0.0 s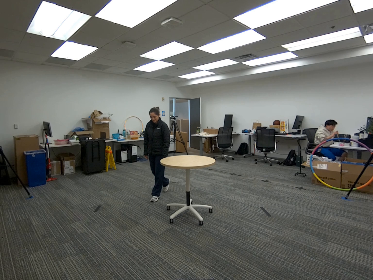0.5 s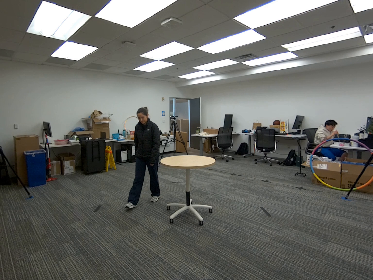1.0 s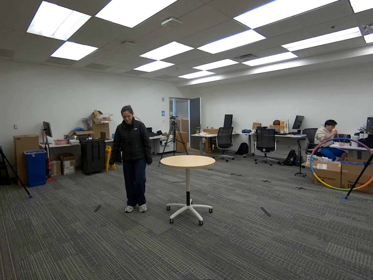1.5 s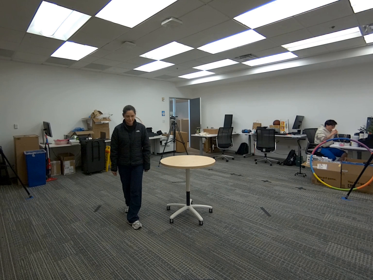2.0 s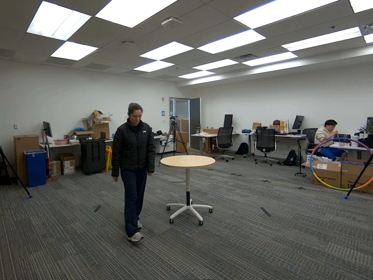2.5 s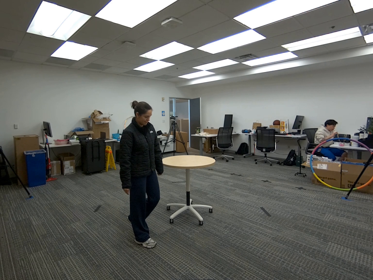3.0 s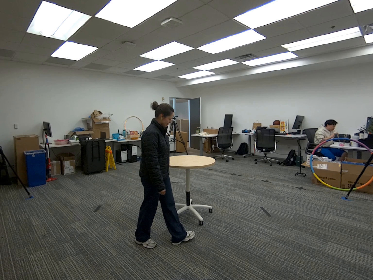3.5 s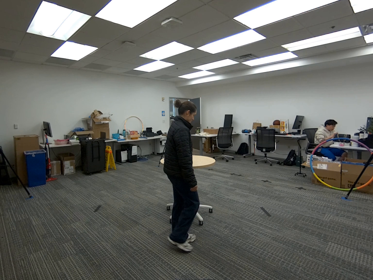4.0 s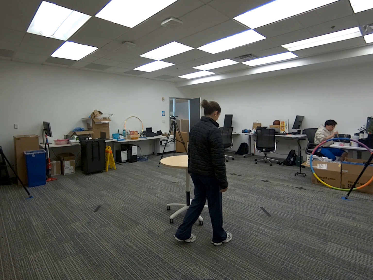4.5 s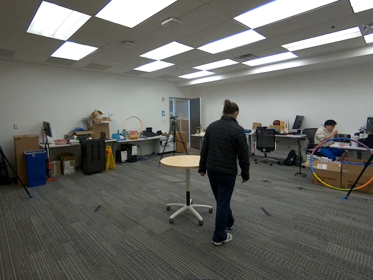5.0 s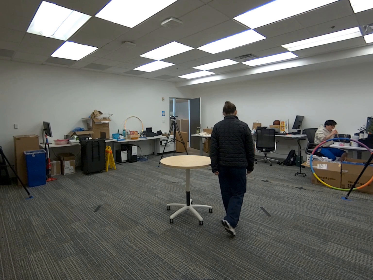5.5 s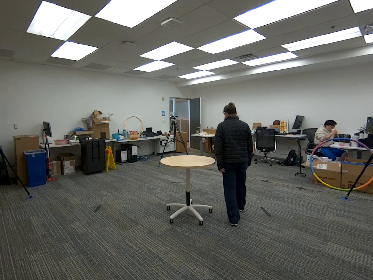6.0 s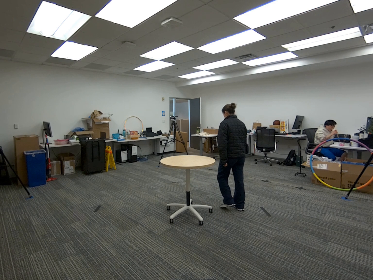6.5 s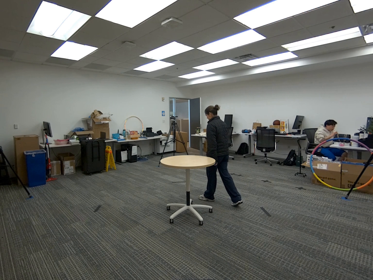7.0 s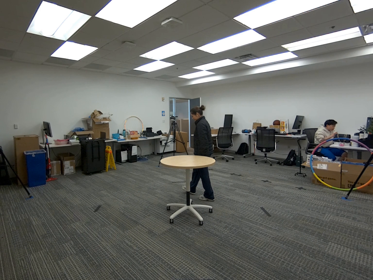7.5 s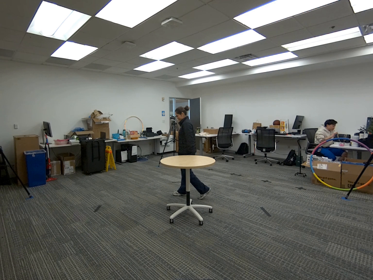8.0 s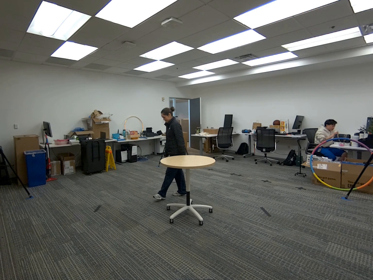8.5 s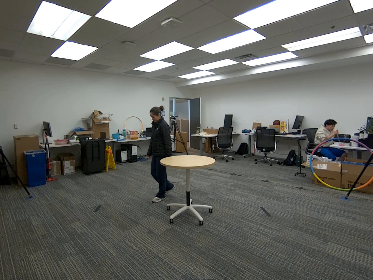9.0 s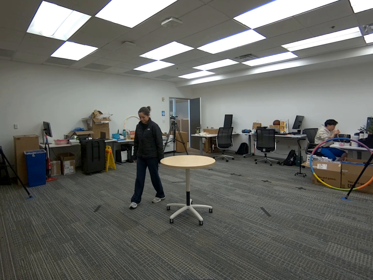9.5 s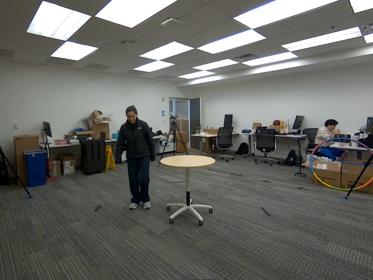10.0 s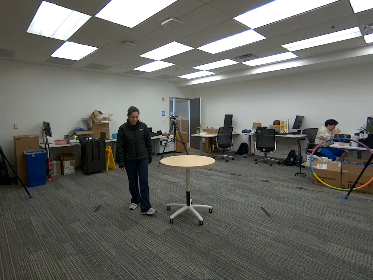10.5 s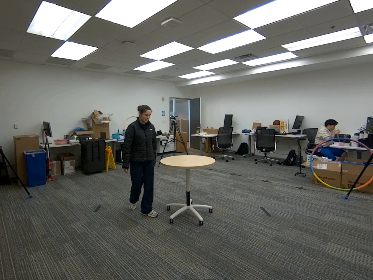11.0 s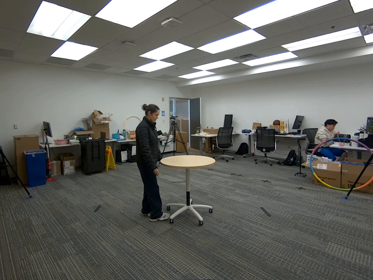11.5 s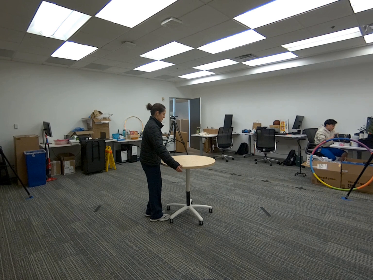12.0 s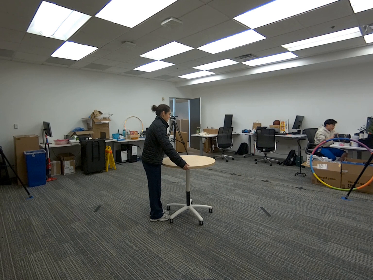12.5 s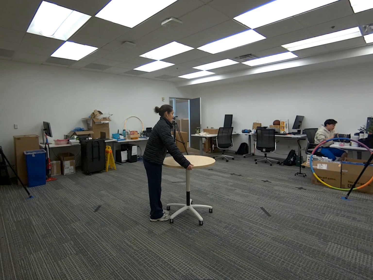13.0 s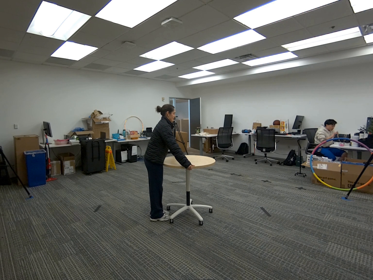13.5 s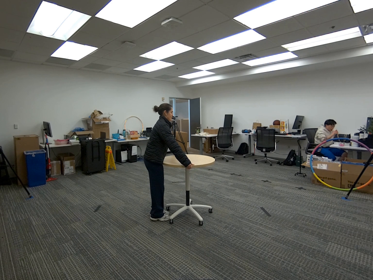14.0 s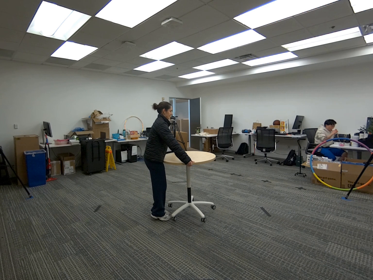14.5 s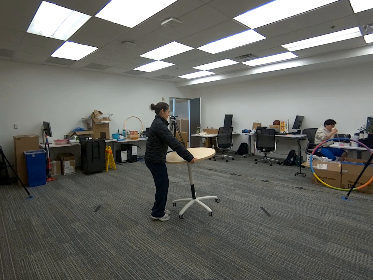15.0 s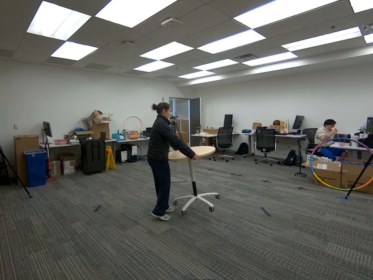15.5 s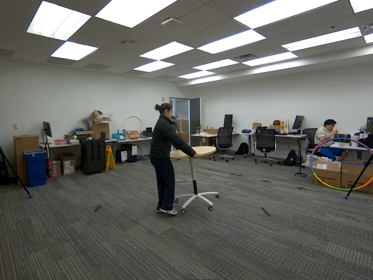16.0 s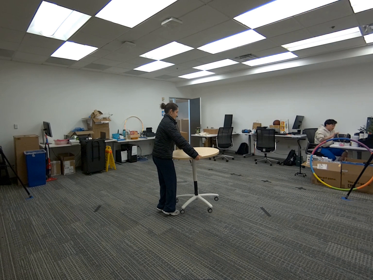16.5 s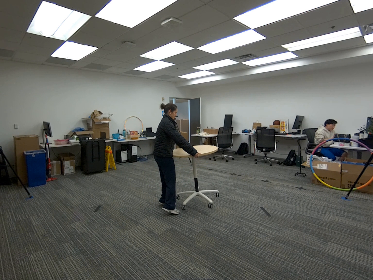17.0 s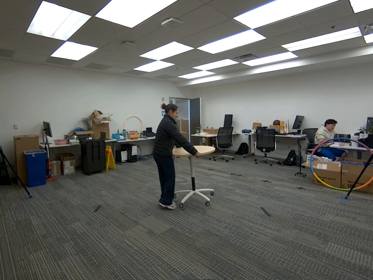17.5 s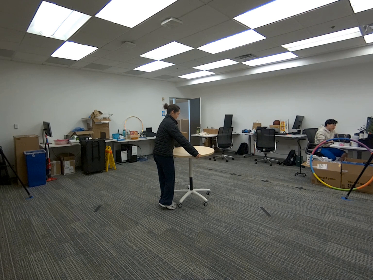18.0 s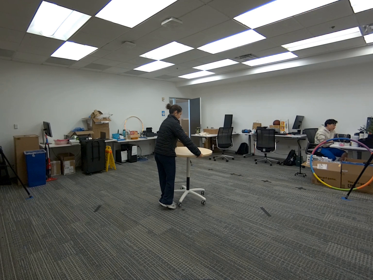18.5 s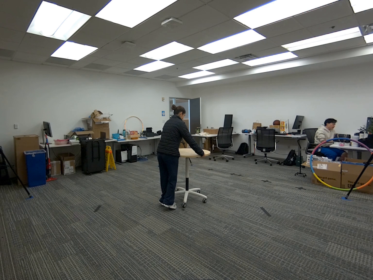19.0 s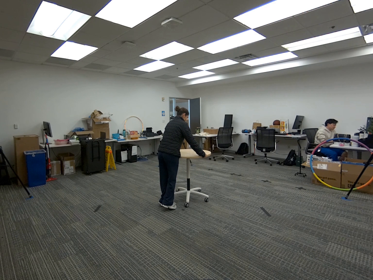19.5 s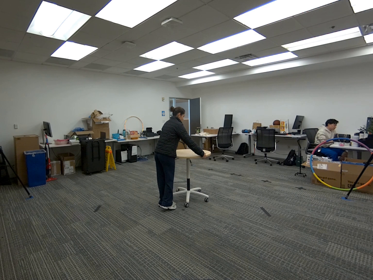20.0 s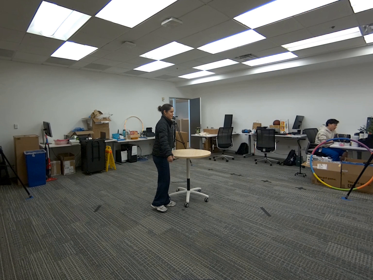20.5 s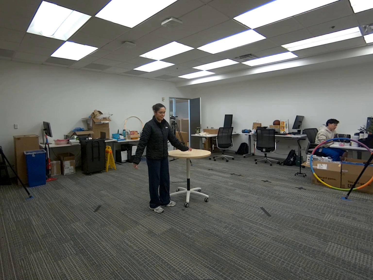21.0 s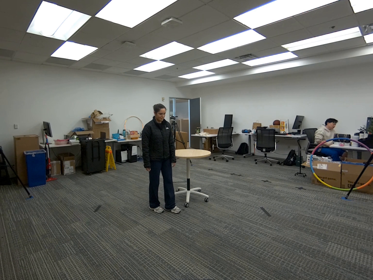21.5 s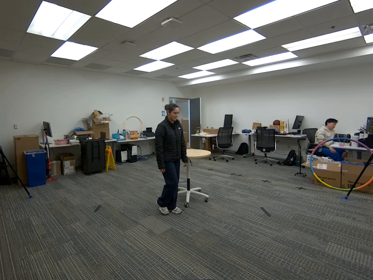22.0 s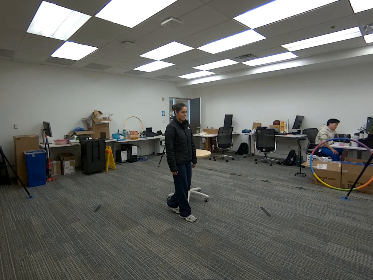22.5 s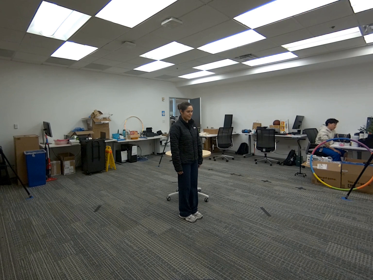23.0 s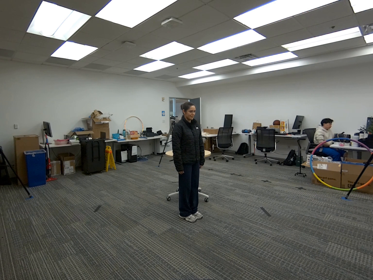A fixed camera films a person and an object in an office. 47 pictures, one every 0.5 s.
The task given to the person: Walk to the round table, use both hands to pick up the table, hold it and walk to the other side, and place the table back on the ground.
